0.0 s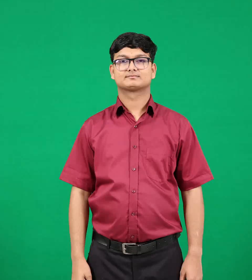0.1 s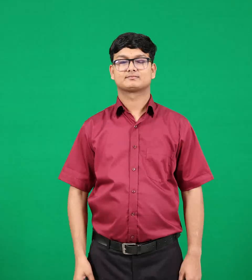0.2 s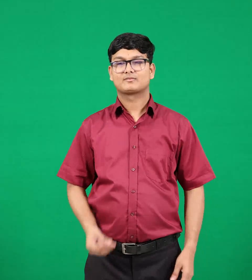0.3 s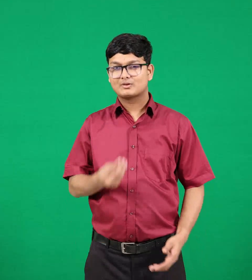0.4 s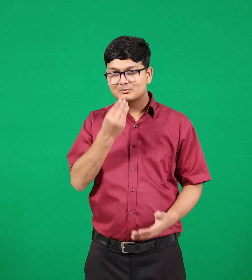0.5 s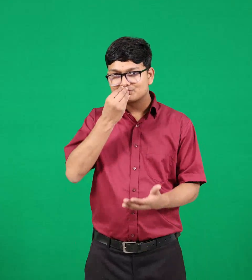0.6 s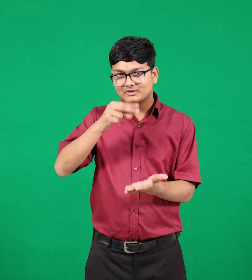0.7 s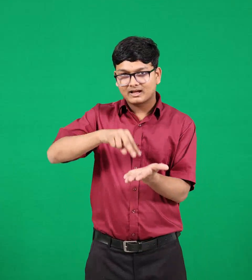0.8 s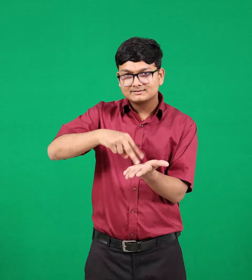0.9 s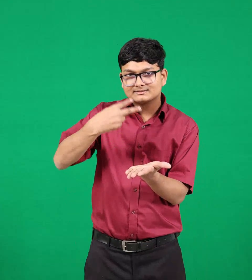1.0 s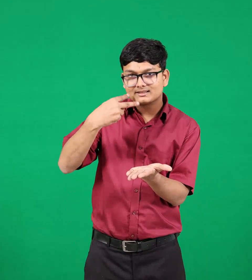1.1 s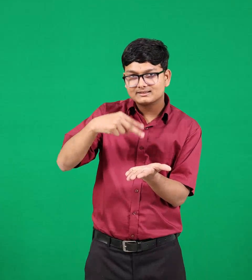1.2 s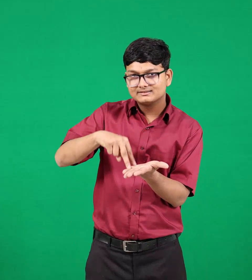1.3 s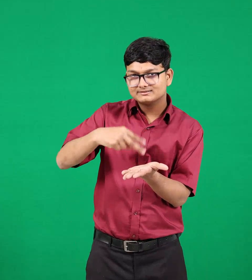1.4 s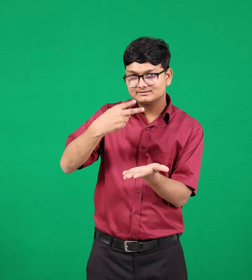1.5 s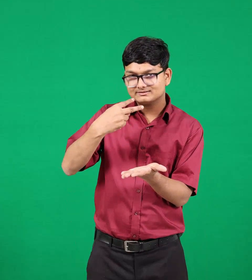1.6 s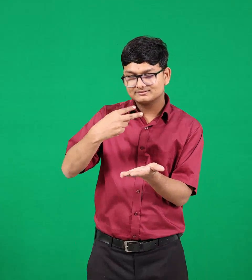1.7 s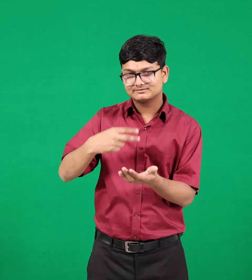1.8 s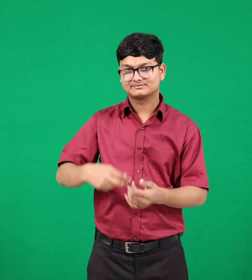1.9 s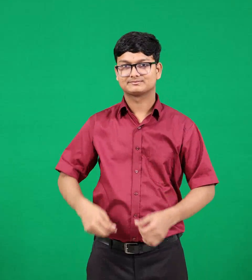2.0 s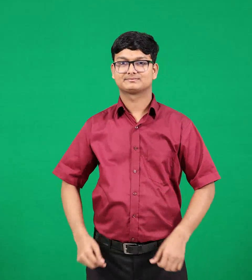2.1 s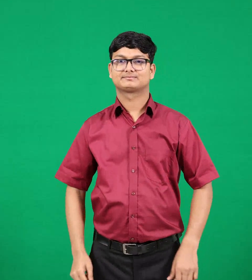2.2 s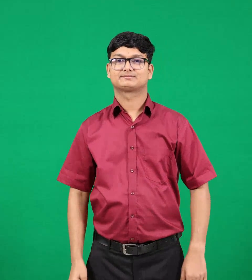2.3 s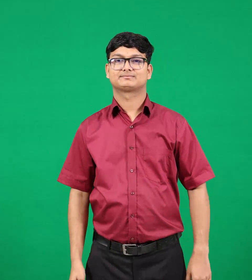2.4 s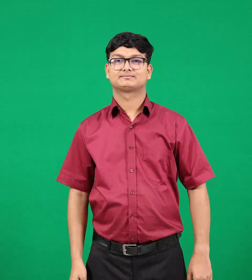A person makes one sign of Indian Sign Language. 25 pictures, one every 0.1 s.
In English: fork
